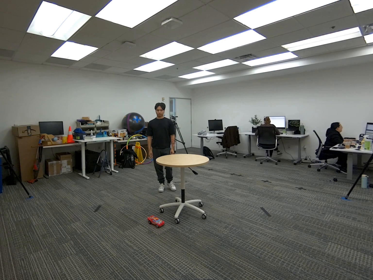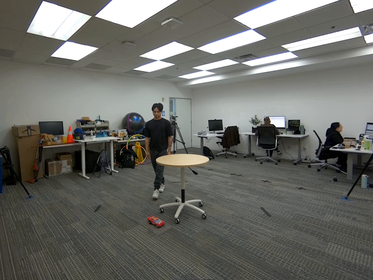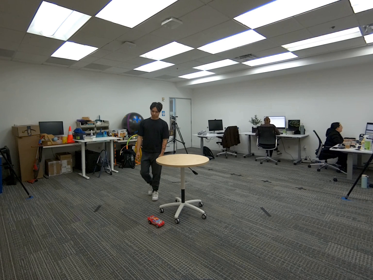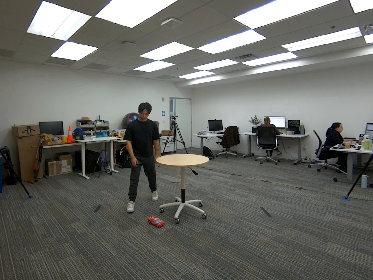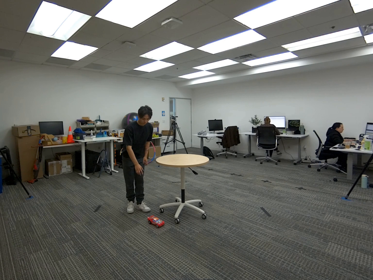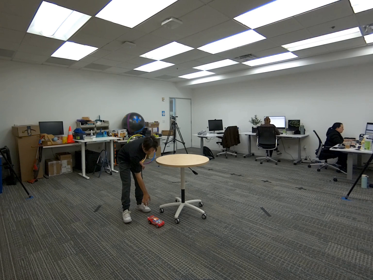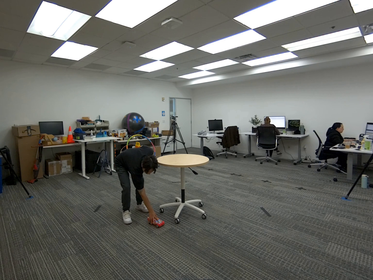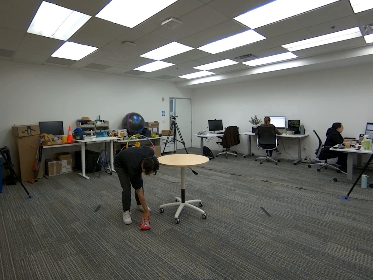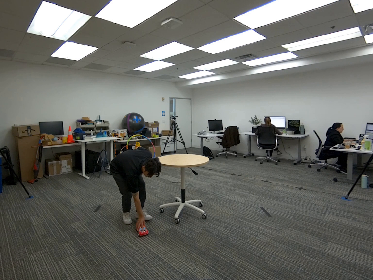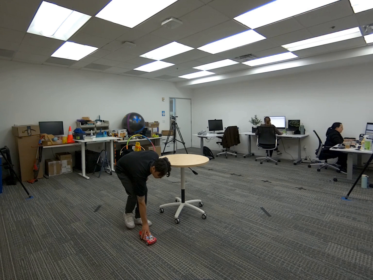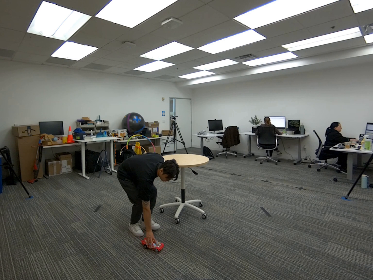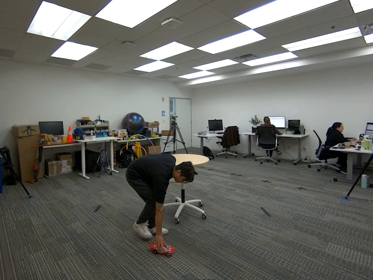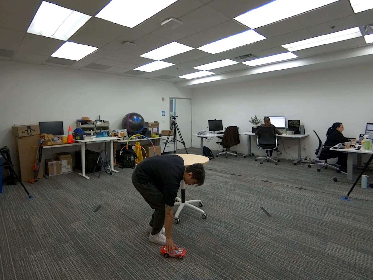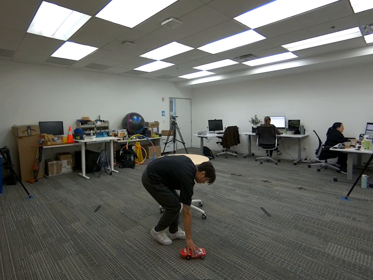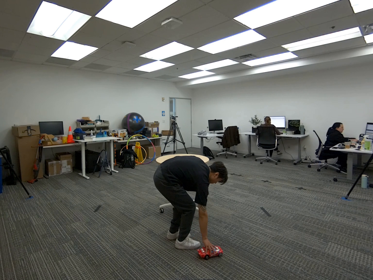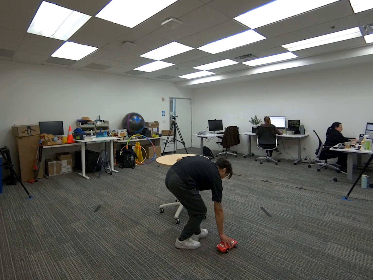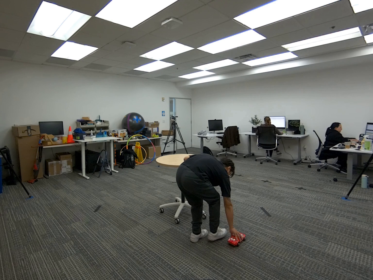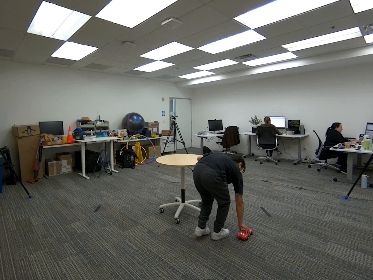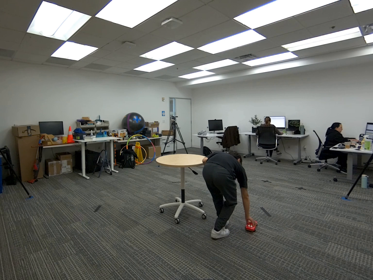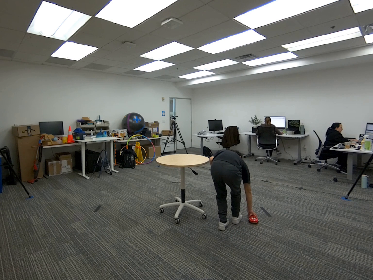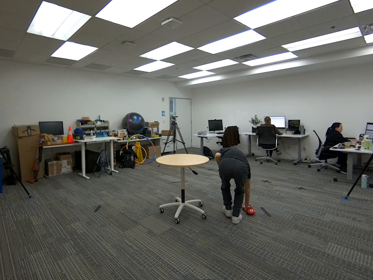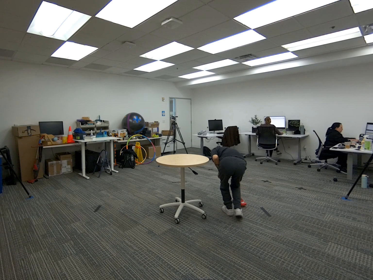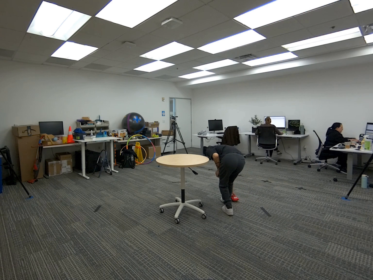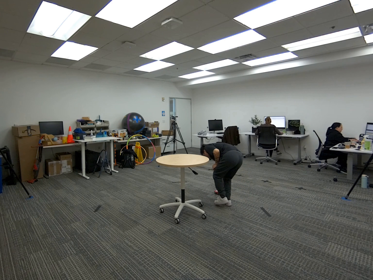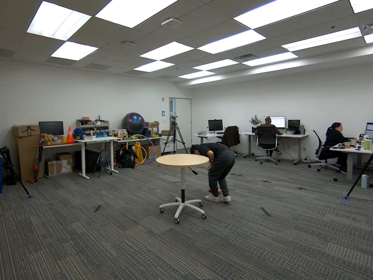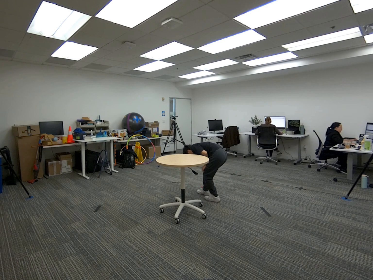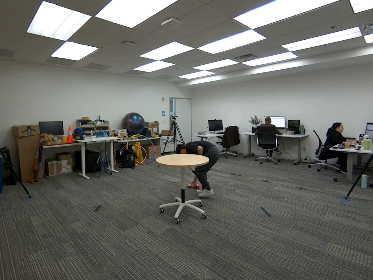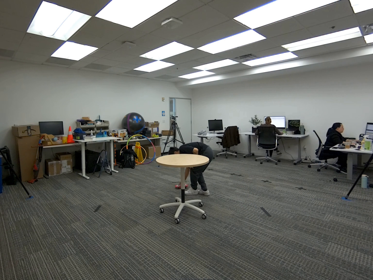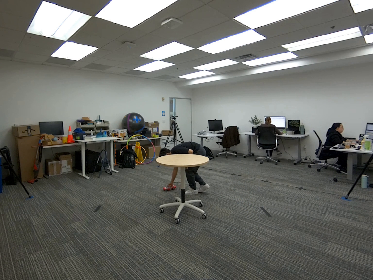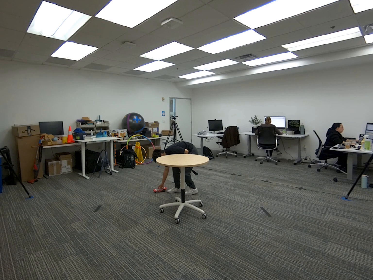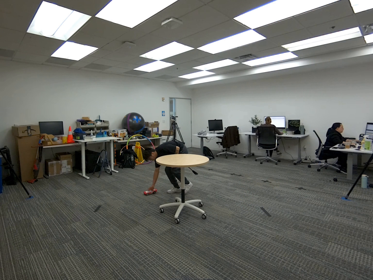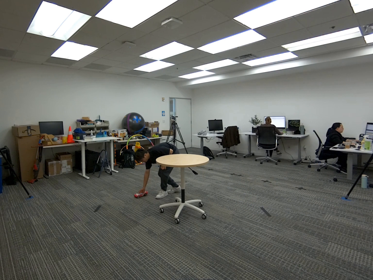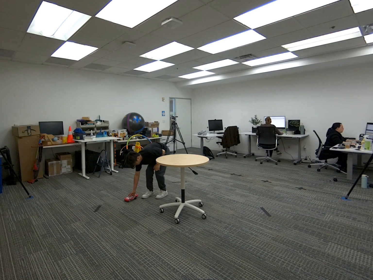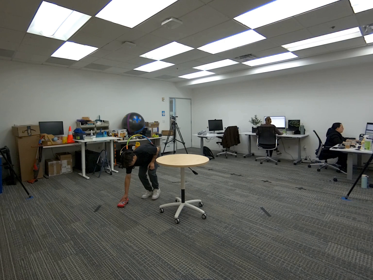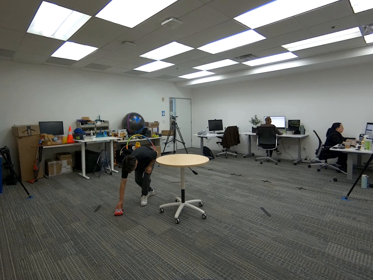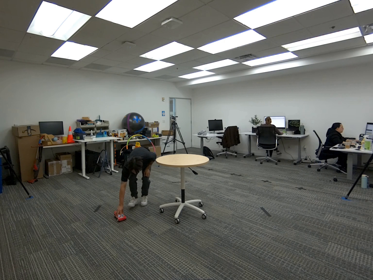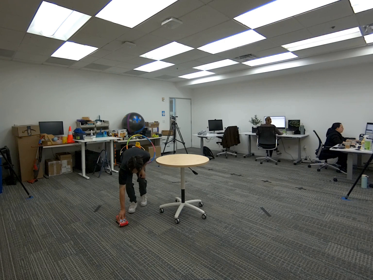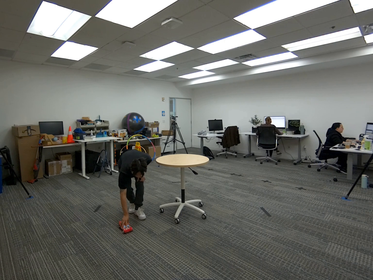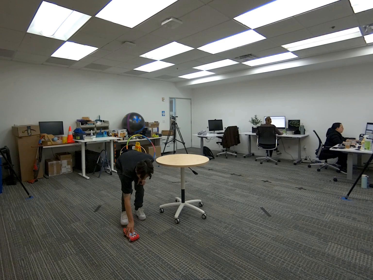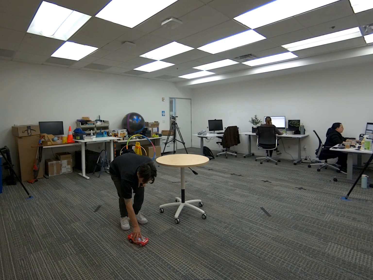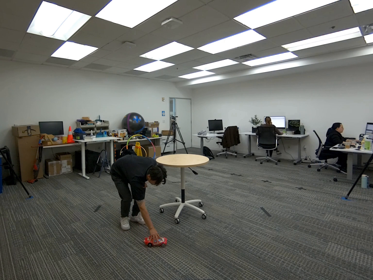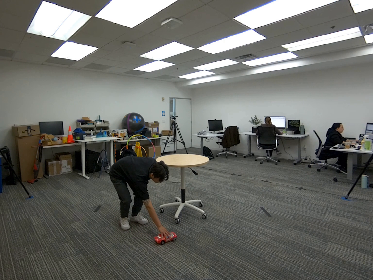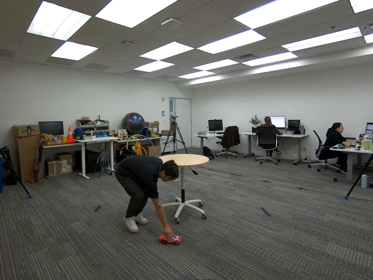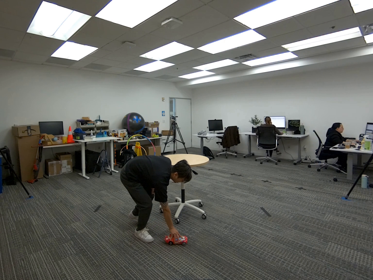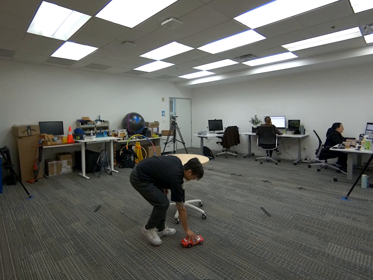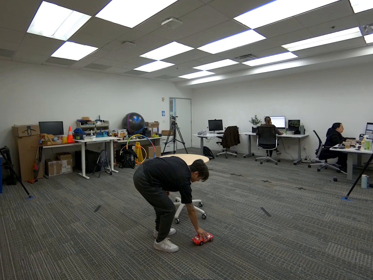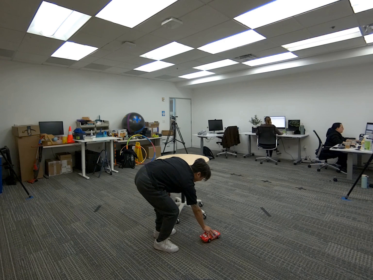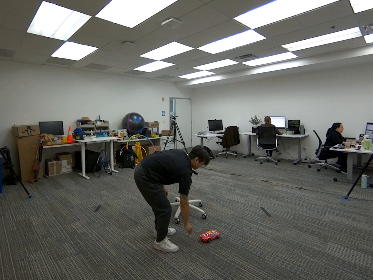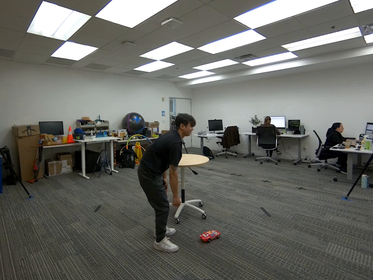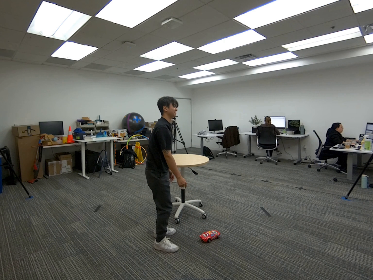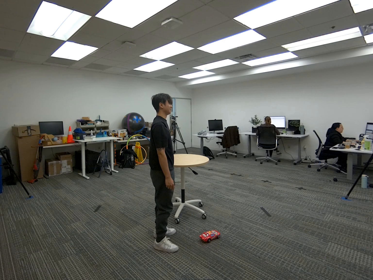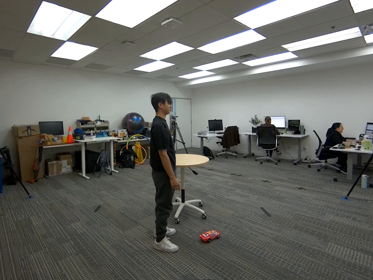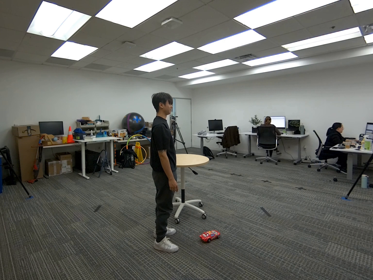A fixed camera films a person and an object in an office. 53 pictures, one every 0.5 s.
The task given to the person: Walk to the toy car on the ground and pick it up. Place it down and roll it around the table along the ground. Continue until finished.
